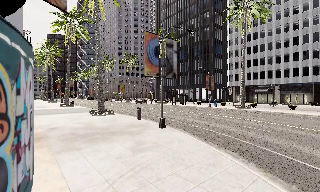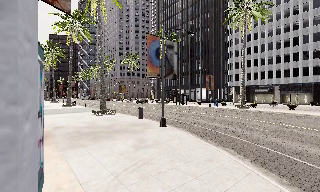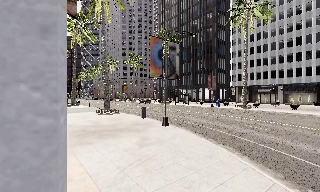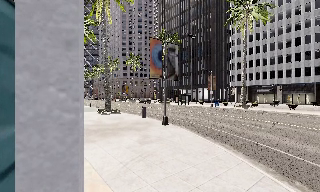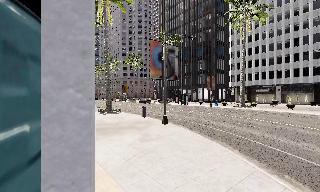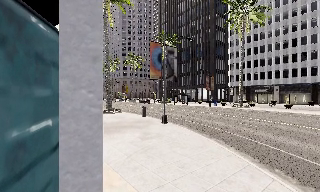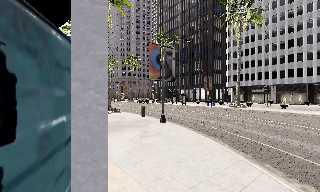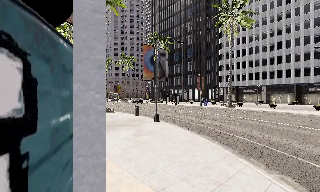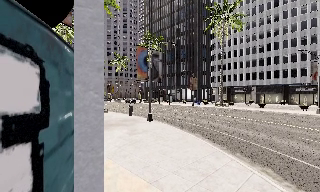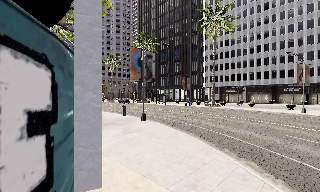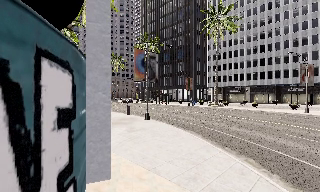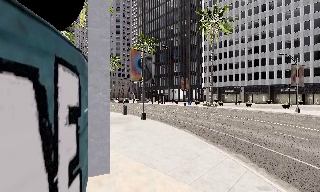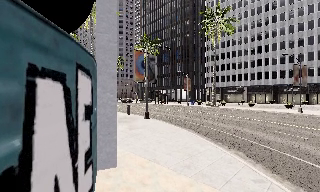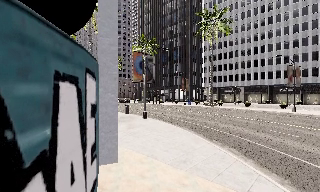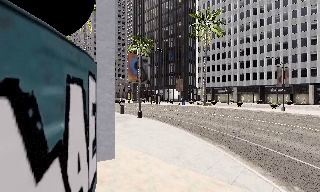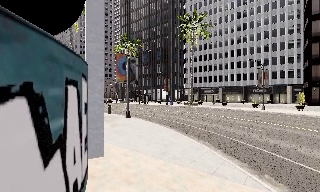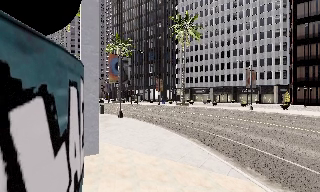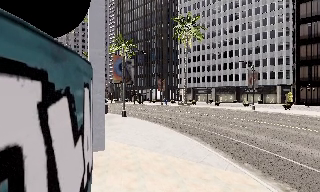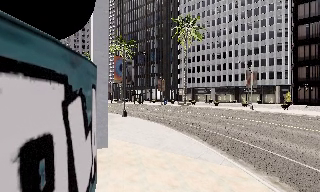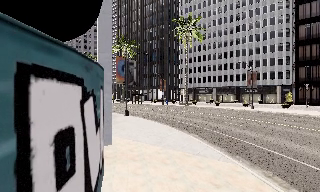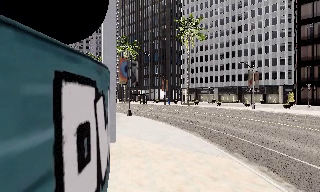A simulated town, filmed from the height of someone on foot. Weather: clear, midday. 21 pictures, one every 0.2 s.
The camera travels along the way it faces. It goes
backward.
0.0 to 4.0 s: The camera pans to its right, which is clockwise from overhead, by about 15 degrees. It travels backward, about 7 m, so what stands in front gets smaller.
The film runs backward here.
